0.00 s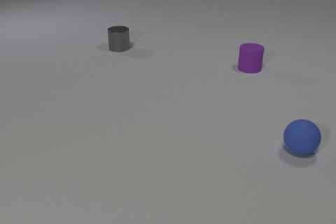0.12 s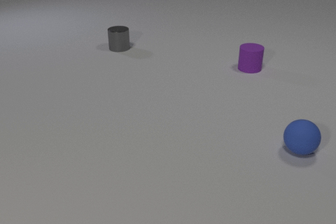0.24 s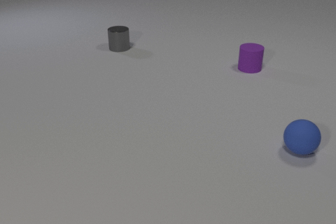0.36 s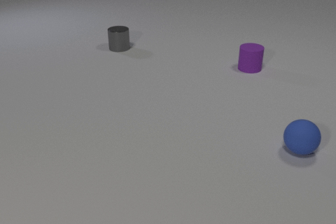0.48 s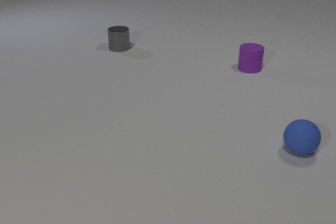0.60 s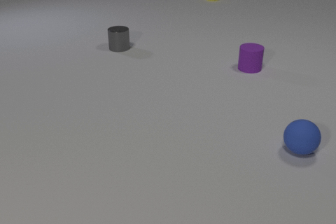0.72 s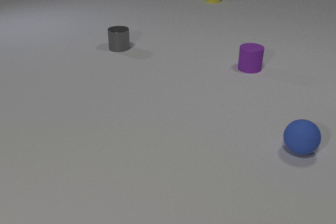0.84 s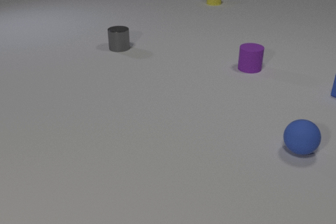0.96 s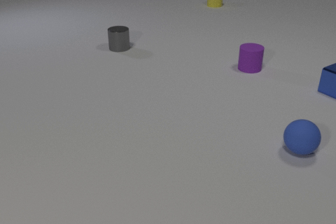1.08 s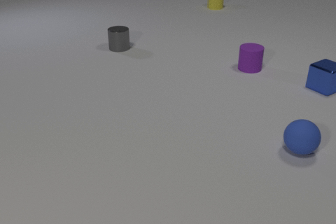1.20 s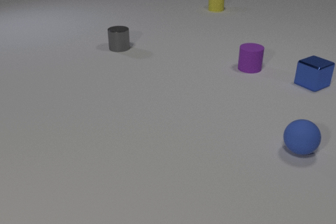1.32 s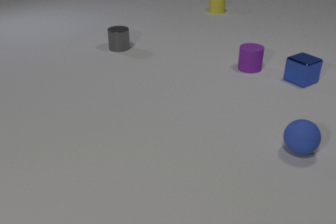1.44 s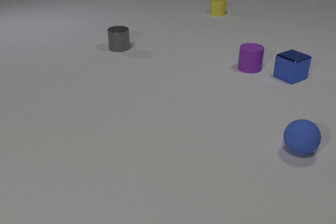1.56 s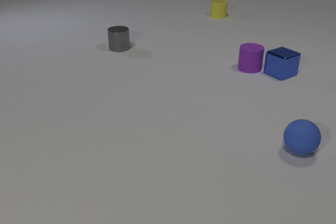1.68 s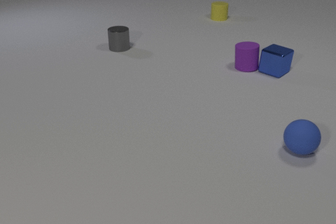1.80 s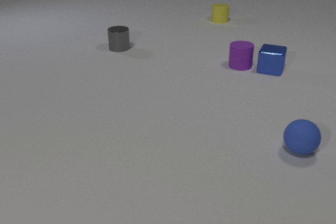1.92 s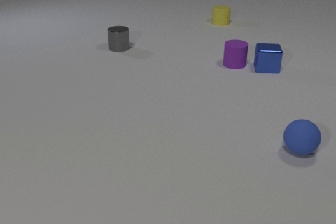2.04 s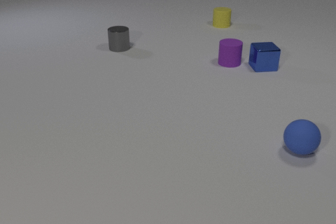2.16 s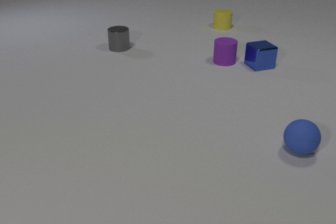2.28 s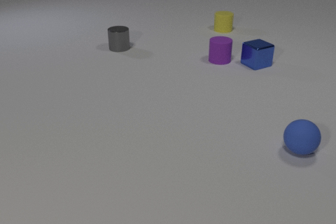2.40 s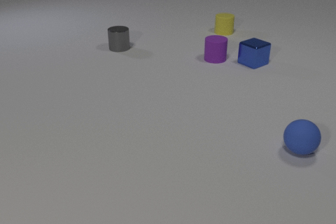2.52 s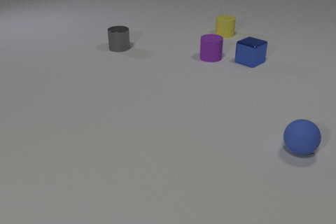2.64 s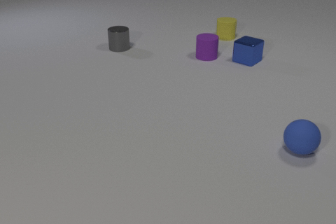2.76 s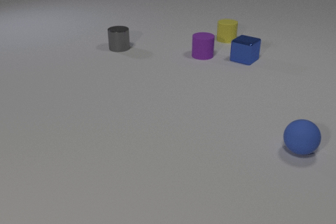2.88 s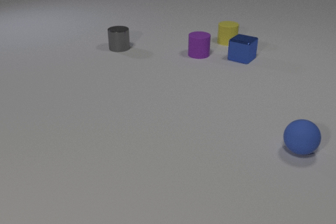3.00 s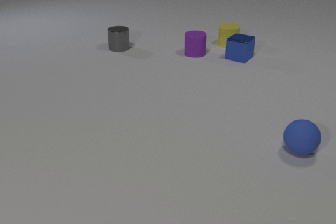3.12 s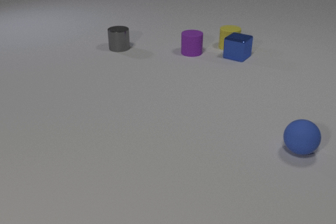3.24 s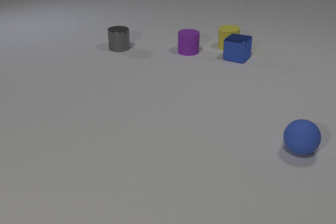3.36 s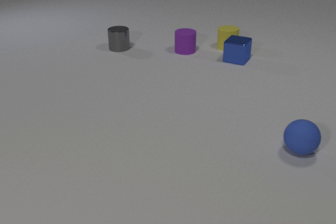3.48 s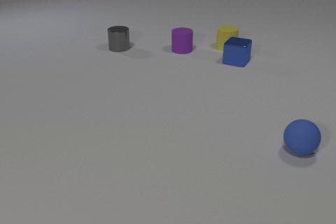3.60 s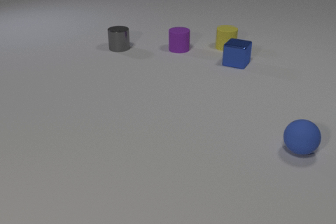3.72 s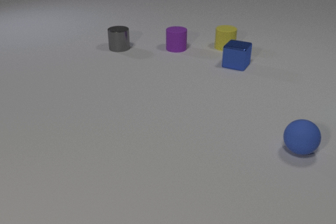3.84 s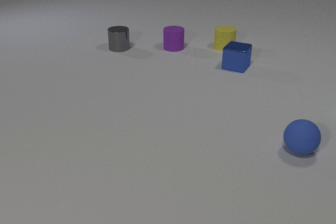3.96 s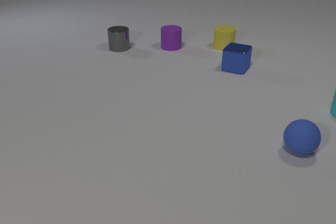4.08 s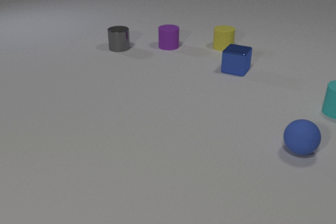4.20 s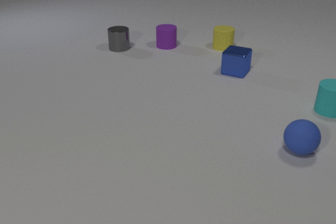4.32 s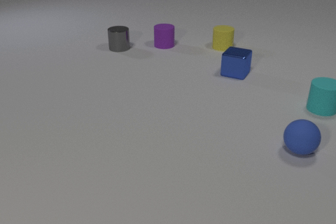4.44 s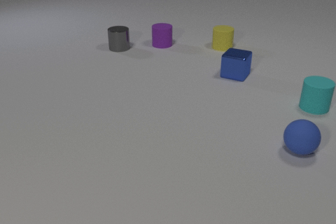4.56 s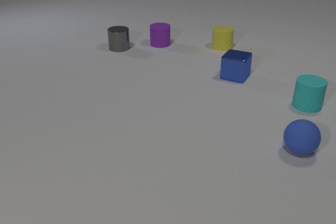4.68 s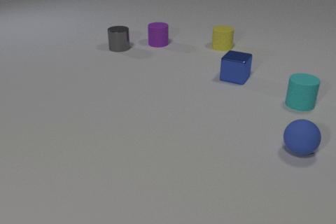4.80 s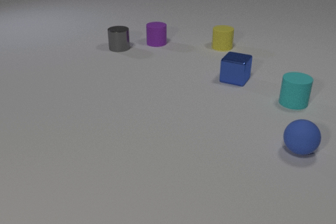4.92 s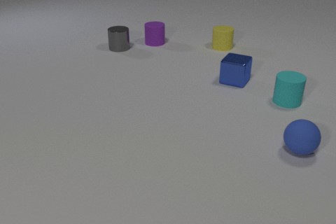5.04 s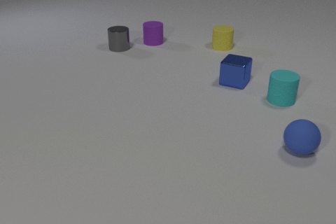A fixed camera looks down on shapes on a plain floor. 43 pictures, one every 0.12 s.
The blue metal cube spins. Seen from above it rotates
counterclockwise.
The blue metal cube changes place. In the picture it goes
to the left.
0.00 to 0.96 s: The blue metal cube comes in at the right edge, slides to the left. The yellow rubber cylinder comes in at the top edge, slides toward the camera.
0.96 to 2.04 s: The blue metal cube slides to the left and away from the camera, spins counterclockwise seen from above by about 60 degrees, its near face sliding to the right. The purple rubber cylinder slides to the left and away from the camera. The yellow rubber cylinder slides toward the camera. The blue metal cube and the purple rubber cylinder collide.
2.04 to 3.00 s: The blue metal cube slides to the left and away from the camera, spins counterclockwise seen from above by about 45 degrees, its near face sliding to the right. The purple rubber cylinder slides to the left and away from the camera. The yellow rubber cylinder slides toward the camera.
3.00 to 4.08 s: The blue metal cube slides toward the camera. The purple rubber cylinder slides to the left and away from the camera. The yellow rubber cylinder slides toward the camera and to the left. The cyan rubber cylinder comes in at the right edge, slides to the left. The blue metal cube and the yellow rubber cylinder collide.
4.08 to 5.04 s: The blue metal cube slides toward the camera. The purple rubber cylinder slides to the left and away from the camera. The cyan rubber cylinder slides to the left.
How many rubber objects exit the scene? 0.
Are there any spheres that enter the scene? no.
How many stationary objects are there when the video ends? 3.
